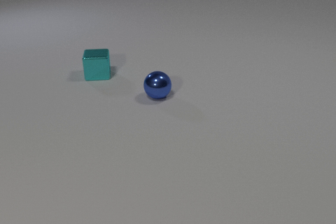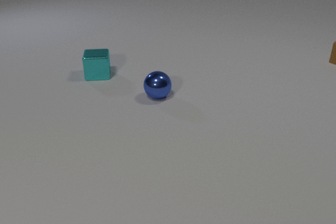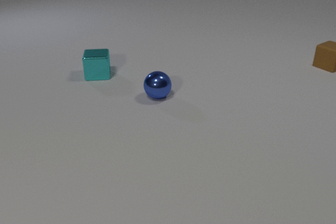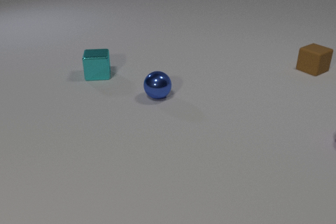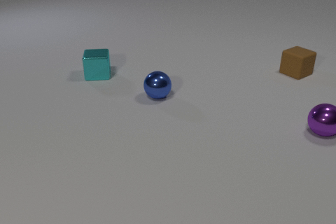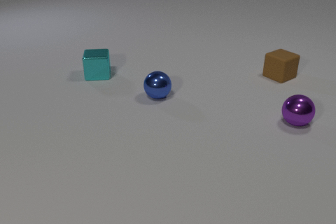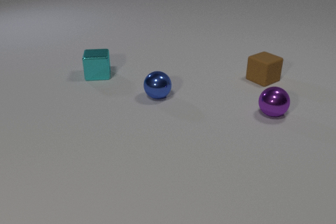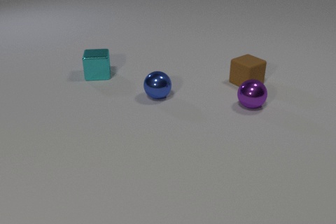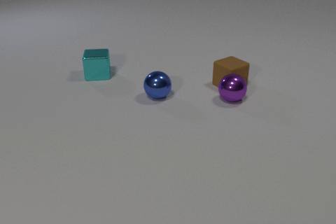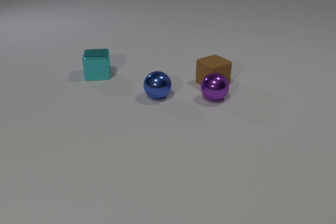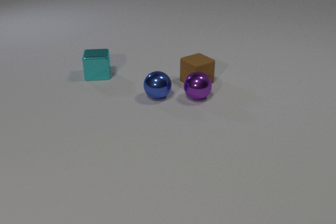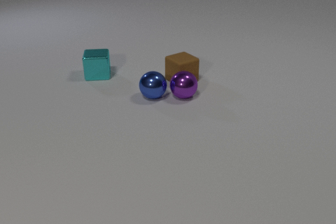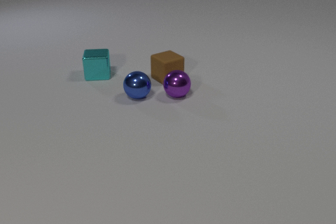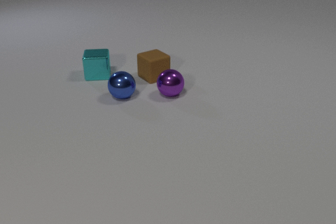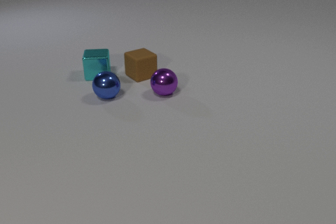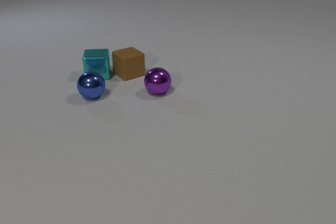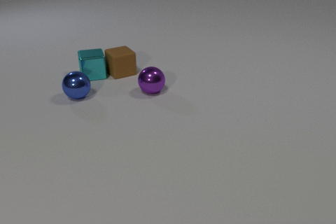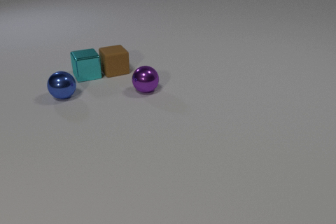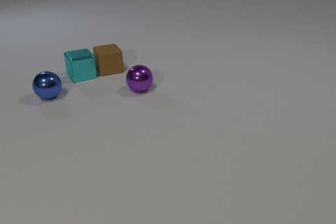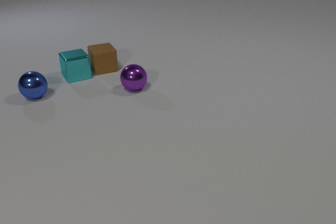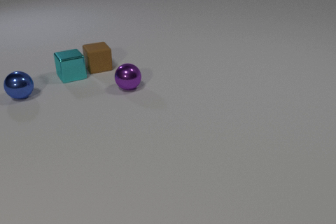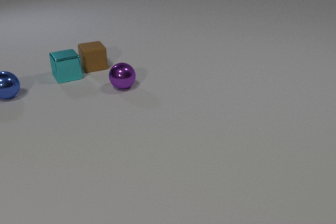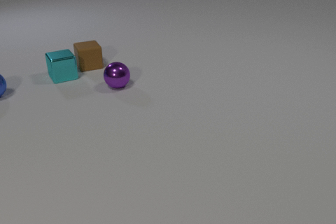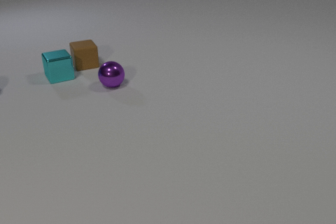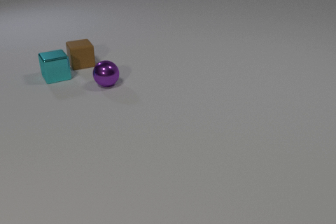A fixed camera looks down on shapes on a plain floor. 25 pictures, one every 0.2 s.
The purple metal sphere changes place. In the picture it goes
to the left.
The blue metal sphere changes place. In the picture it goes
to the left.
0.0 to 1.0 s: The purple metal sphere comes in at the right edge, rolls to the left. The brown rubber cube comes in at the right edge, slides to the left and toward the camera.
1.0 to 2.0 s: The purple metal sphere rolls to the left. The brown rubber cube slides to the left. The purple metal sphere and the brown rubber cube collide.
2.0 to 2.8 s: The purple metal sphere rolls to the left. The brown rubber cube slides to the left. The blue metal sphere rolls to the left. The purple metal sphere and the blue metal sphere collide.
2.8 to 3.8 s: The purple metal sphere rolls to the left. The brown rubber cube slides to the left and away from the camera. The blue metal sphere rolls to the left. The cyan metal cube slides to the left, spins counterclockwise seen from above by about 15 degrees, its near face sliding to the right. The brown rubber cube and the cyan metal cube collide.
3.8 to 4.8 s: The purple metal sphere rolls to the left and away from the camera. The brown rubber cube slides to the left and away from the camera. The blue metal sphere rolls to the left and away from the camera, leaves at the left edge. The cyan metal cube slides to the left.
How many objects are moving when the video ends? 3.
What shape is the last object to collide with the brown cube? cube.
How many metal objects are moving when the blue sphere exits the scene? 2.
